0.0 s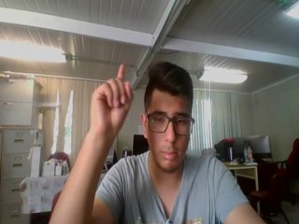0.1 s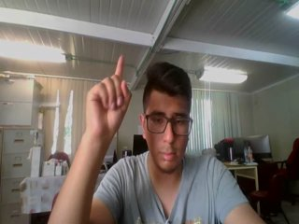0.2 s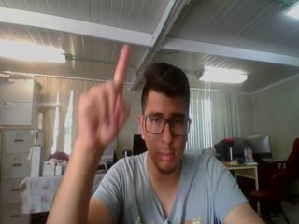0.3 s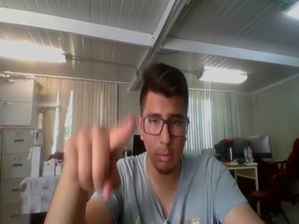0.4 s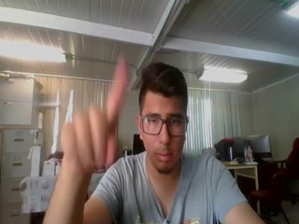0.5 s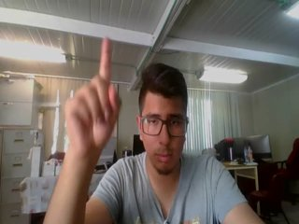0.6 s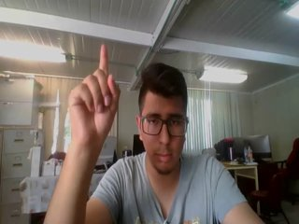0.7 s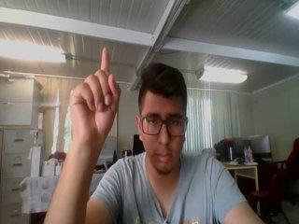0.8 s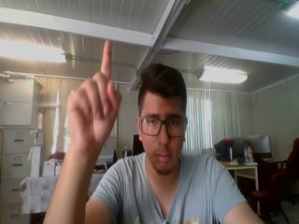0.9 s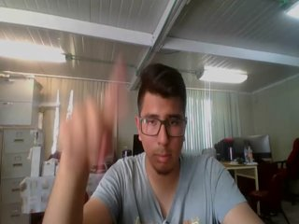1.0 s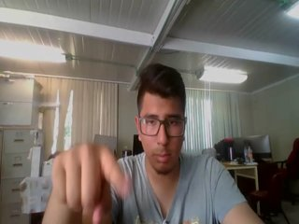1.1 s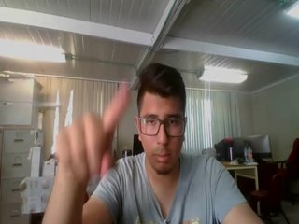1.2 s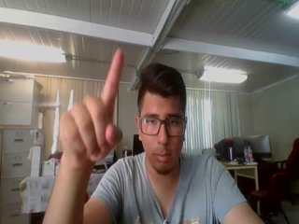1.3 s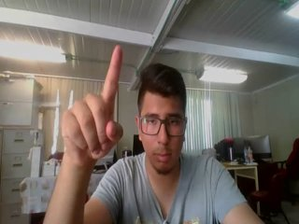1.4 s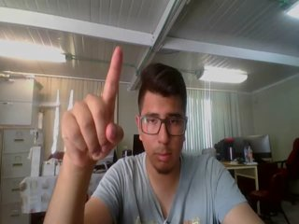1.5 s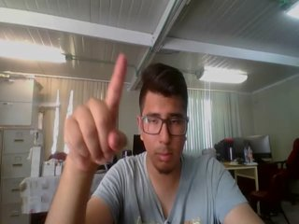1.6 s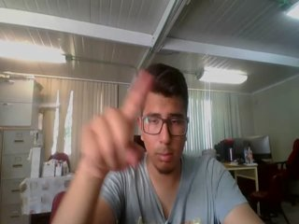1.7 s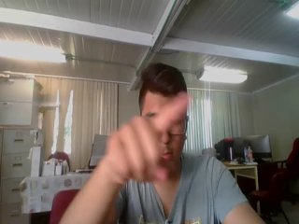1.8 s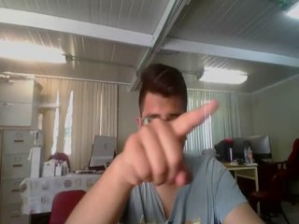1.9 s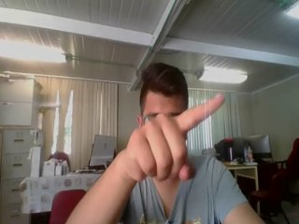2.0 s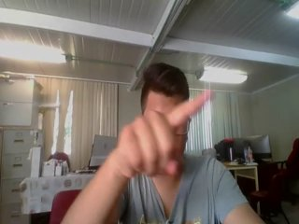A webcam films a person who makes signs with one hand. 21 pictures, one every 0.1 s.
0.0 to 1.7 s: Double click with one finger.
